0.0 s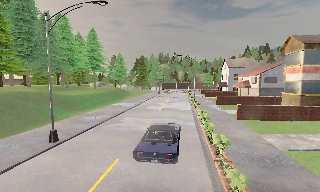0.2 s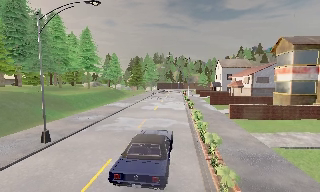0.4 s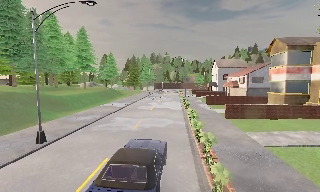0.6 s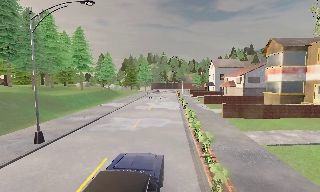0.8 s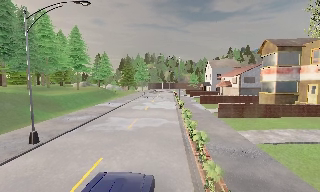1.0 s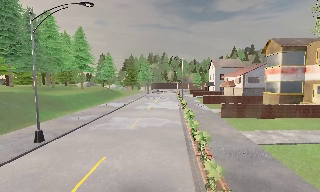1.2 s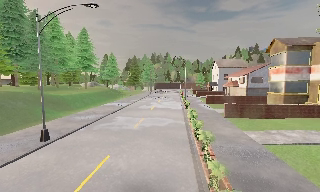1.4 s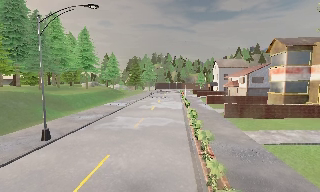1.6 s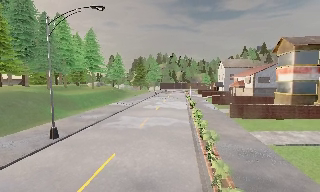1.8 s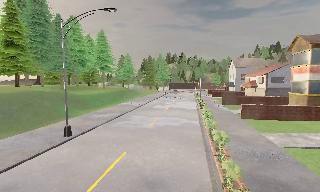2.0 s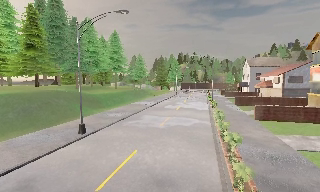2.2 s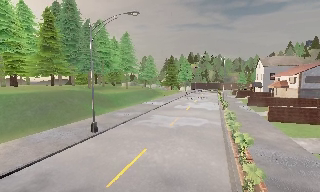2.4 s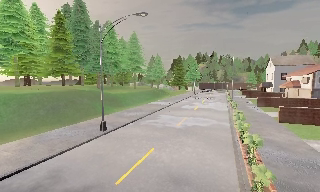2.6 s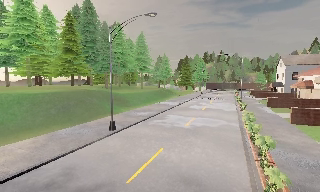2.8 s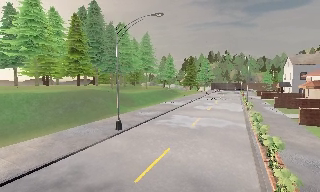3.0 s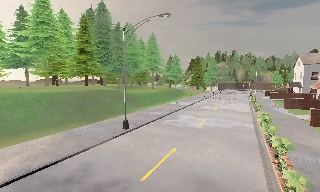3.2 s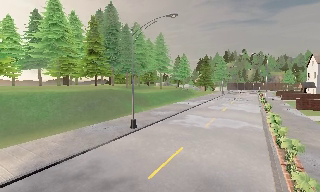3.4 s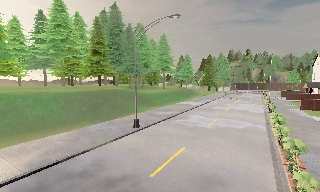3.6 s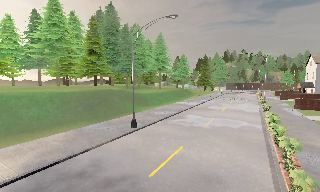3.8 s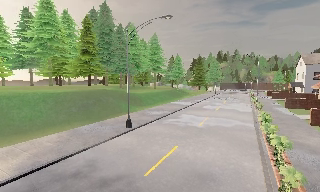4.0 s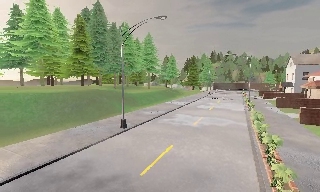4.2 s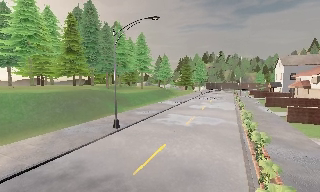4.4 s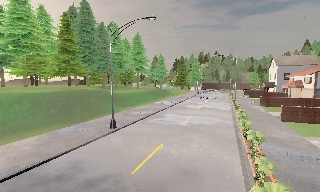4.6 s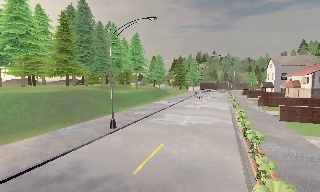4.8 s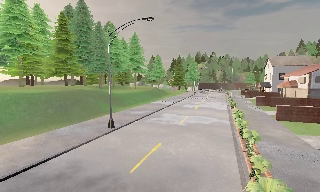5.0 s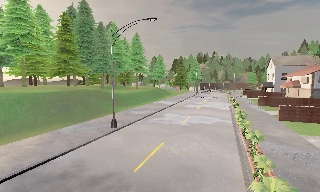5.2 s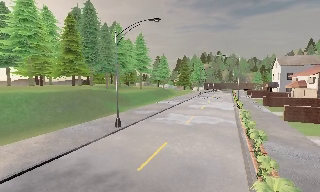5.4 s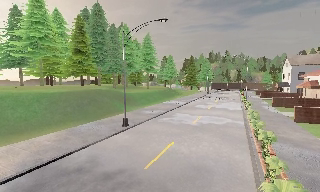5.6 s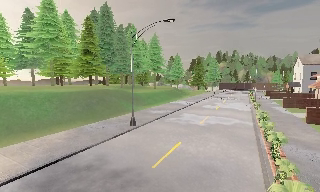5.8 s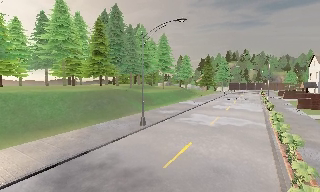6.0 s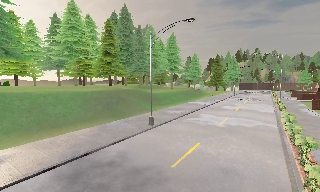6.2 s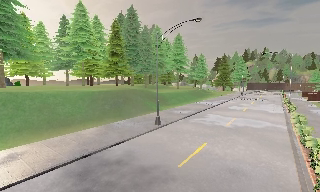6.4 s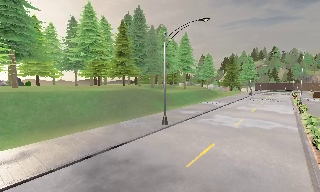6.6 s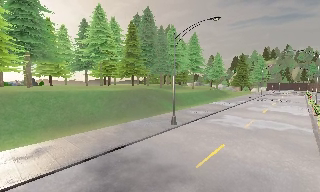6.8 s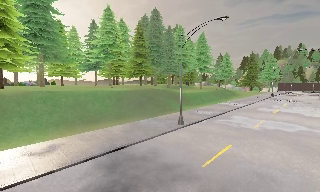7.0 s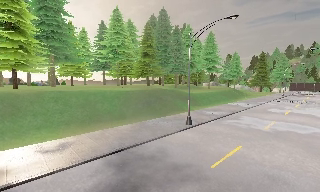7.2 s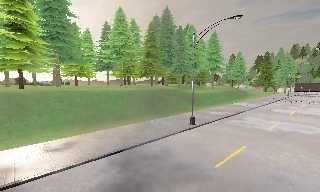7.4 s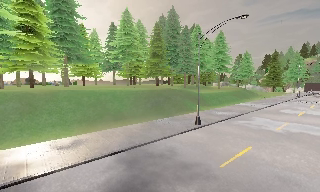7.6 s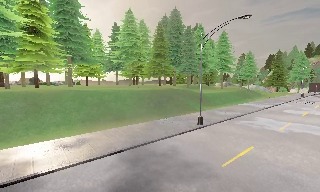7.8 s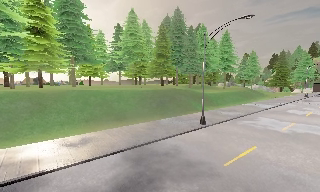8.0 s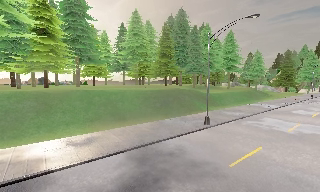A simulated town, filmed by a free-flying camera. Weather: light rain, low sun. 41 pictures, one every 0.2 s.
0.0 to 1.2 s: The camera shifts only a little, or ends up much as it began.
1.2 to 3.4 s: The camera pans to its left, which is counterclockwise from overhead, by about 25 degrees. It travels backward, about 1 m, so what stands in front gets smaller.
3.4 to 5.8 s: The camera travels backward and to its left, about 1 m, so what stands in front gets smaller.
5.8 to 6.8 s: The camera pans to its left, which is counterclockwise from overhead, by about 15 degrees.
6.8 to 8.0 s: The camera shifts only a little, or ends up much as it began.
The film runs backward here.
